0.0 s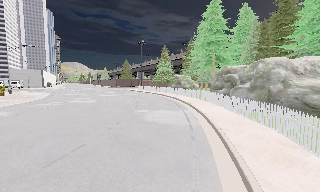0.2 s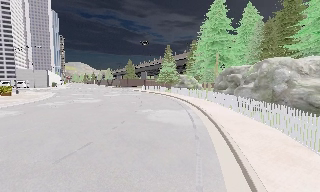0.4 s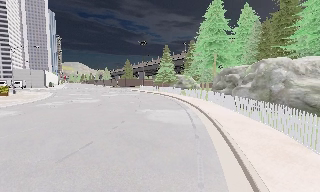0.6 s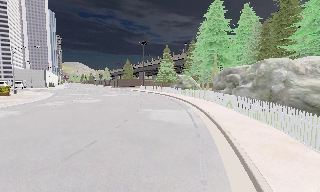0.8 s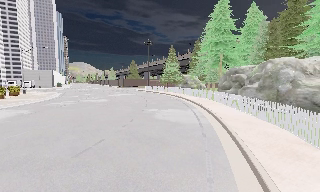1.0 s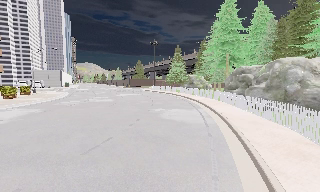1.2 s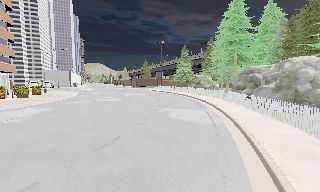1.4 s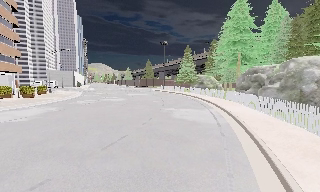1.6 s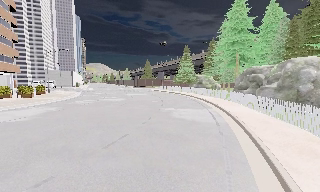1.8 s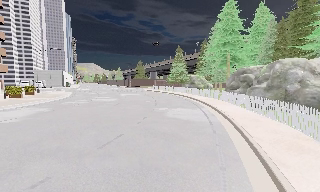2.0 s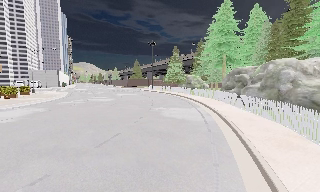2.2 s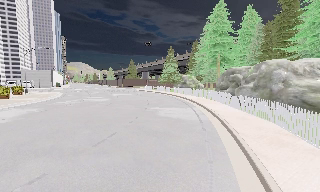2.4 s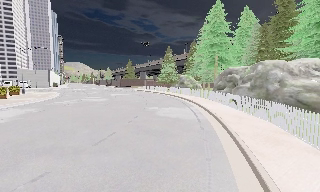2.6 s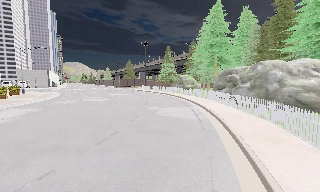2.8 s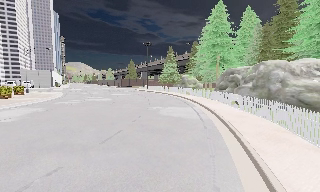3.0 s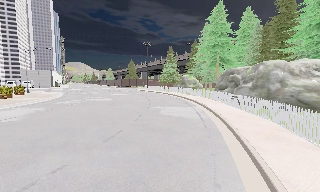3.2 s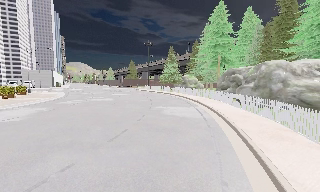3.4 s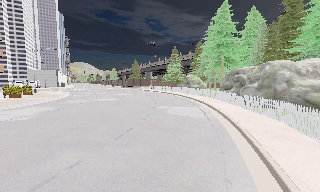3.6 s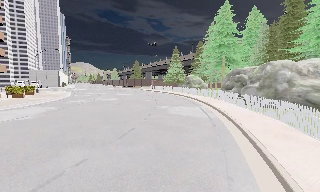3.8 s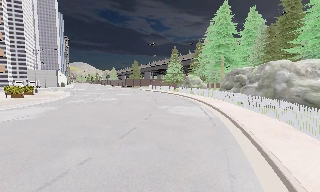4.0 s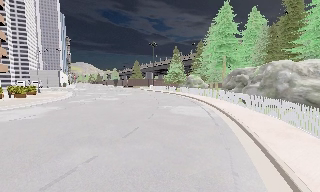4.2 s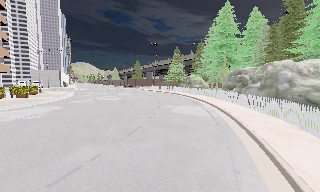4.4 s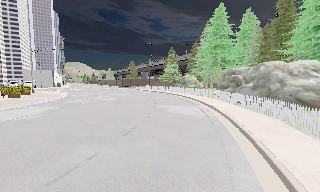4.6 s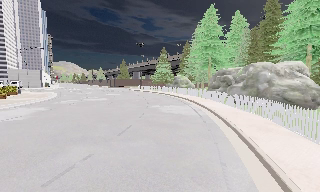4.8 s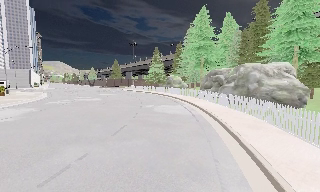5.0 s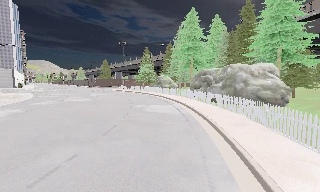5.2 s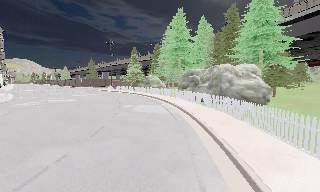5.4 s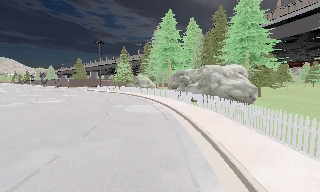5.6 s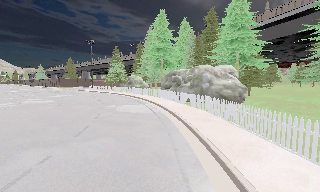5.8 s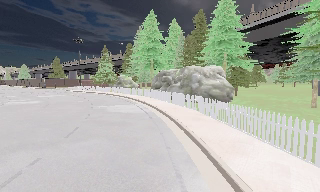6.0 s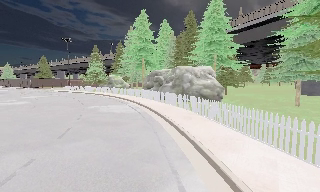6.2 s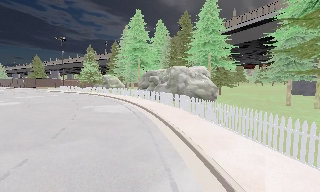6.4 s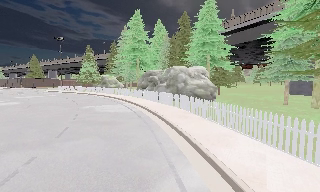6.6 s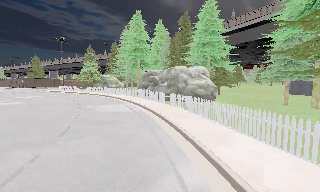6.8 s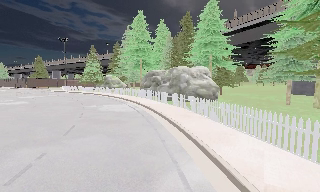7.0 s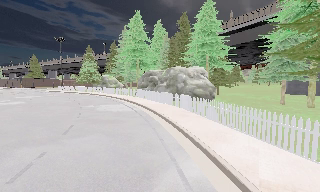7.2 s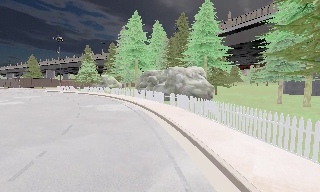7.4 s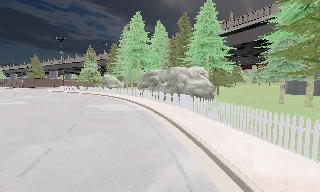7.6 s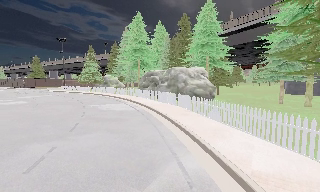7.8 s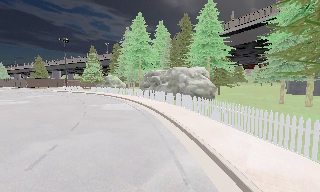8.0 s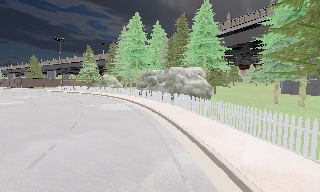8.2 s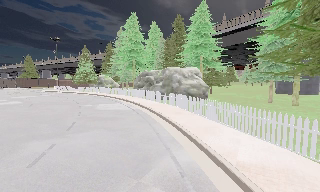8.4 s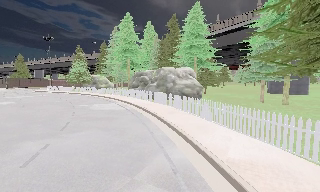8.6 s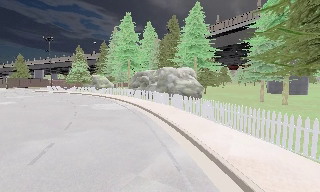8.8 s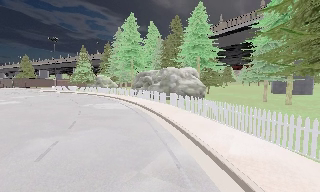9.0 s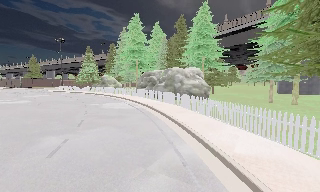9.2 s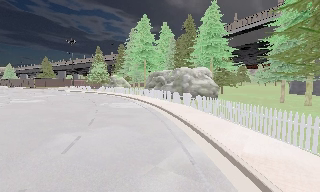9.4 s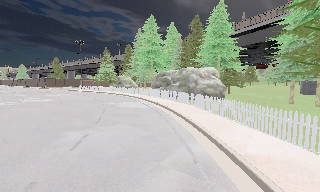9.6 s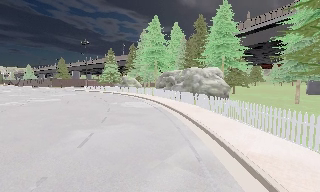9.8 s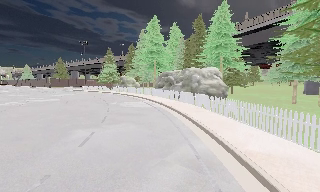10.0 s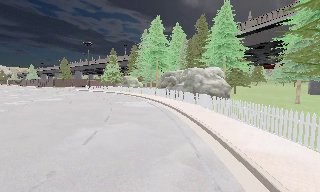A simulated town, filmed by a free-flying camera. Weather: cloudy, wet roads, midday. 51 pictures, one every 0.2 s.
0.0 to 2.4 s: The camera travels backward and to its left, about 1.5 m, so what stands in front gets smaller.
2.4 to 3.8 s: The camera travels backward and to its left, about 1 m, so what stands in front gets smaller.
3.8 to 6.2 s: The camera swings to its right by about 30 degrees, and the scene slides to the left. It travels backward and to its left, about 1.5 m, so what stands in front gets smaller.
6.2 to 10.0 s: The camera travels backward, about 2 m, so what stands in front gets smaller.
The film runs backward here.
